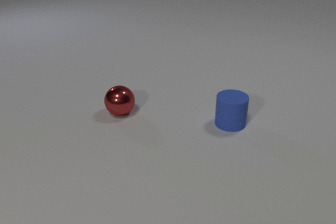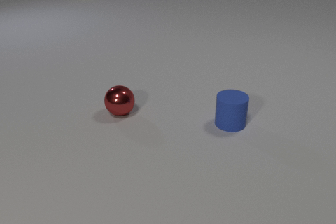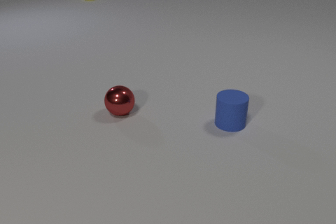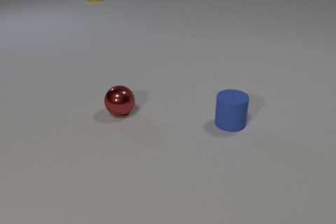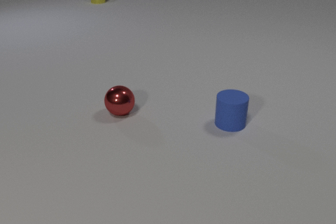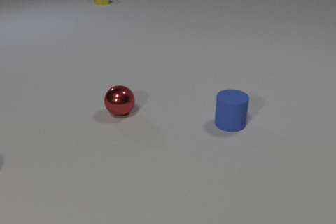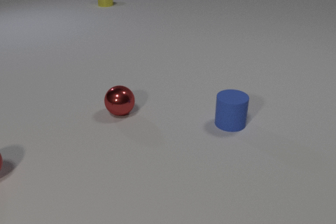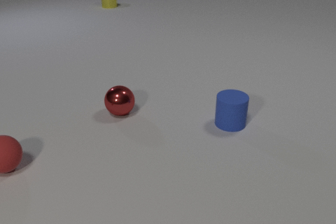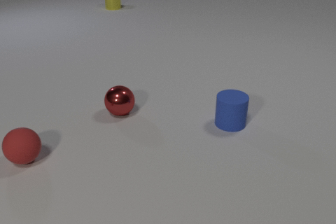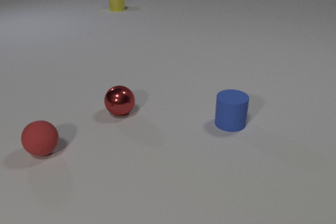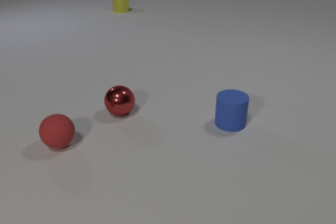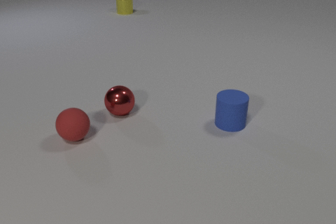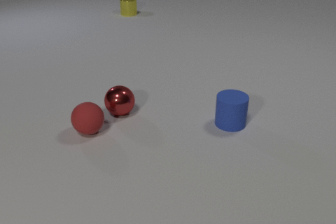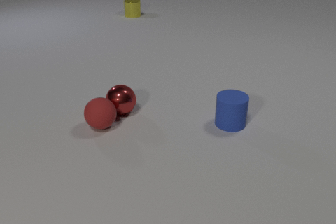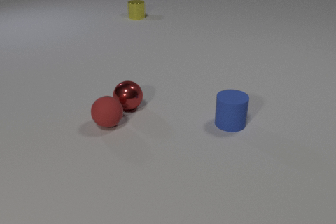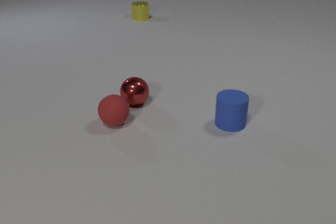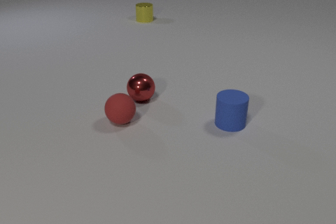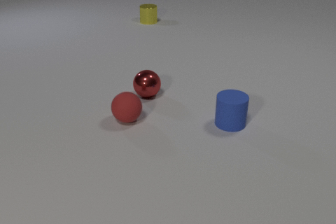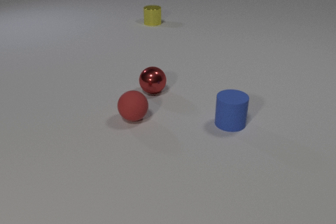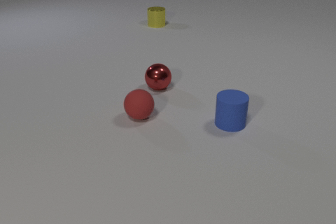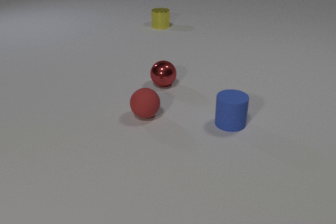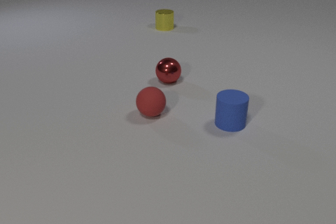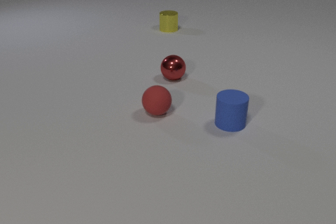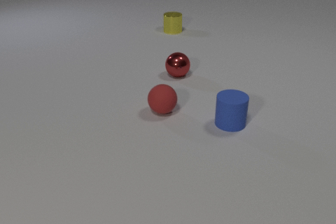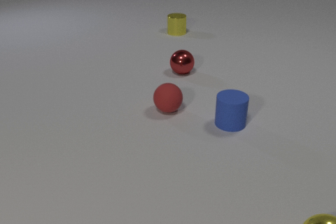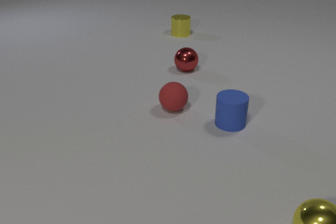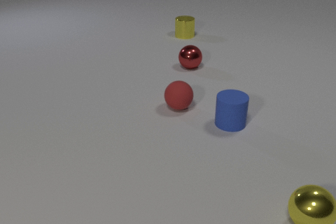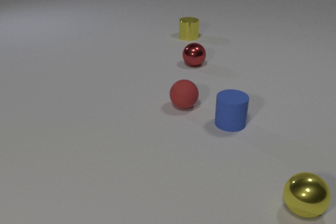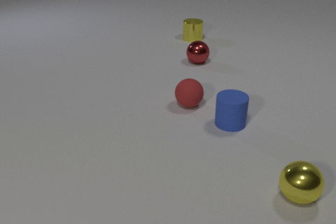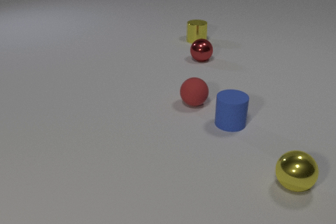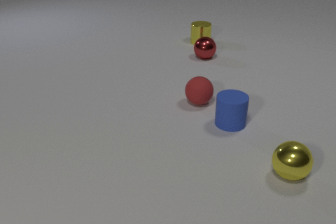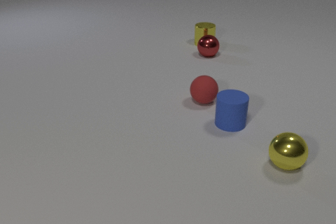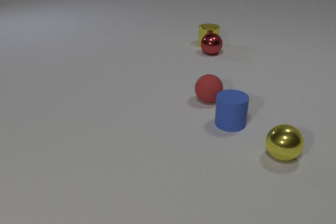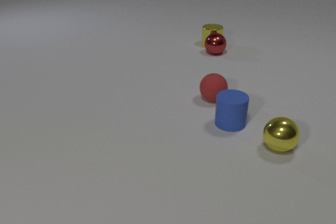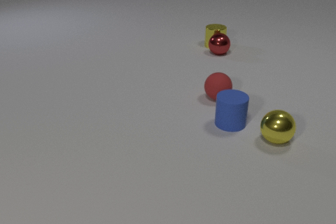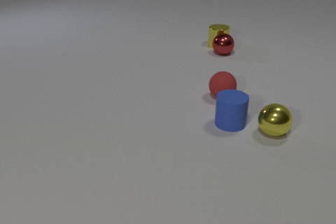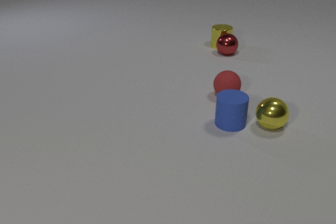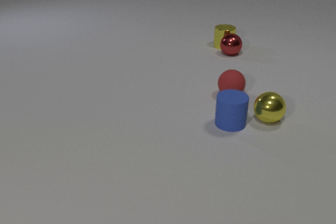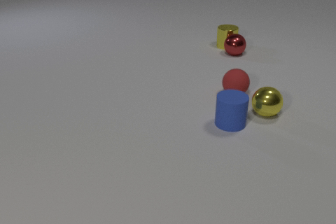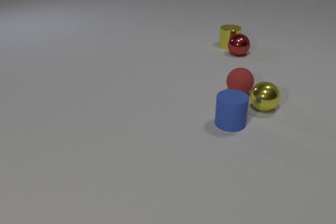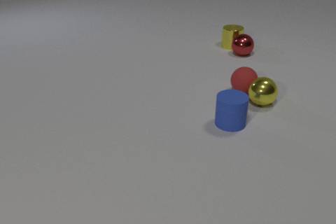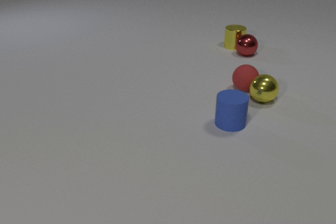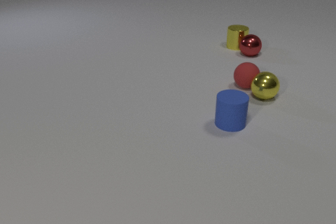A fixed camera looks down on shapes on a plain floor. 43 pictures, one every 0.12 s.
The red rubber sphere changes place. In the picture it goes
to the right.
0.00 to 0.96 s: The red rubber sphere comes in at the left edge, rolls to the right. The yellow metal cylinder comes in at the top edge, slides toward the camera and to the right.
0.96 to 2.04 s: The red rubber sphere rolls to the right and away from the camera. The red metal sphere rolls away from the camera and to the right. The yellow metal cylinder slides toward the camera and to the right. The red rubber sphere and the red metal sphere collide.
2.04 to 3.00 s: The red rubber sphere rolls to the right and away from the camera. The red metal sphere rolls away from the camera and to the right. The yellow metal cylinder slides toward the camera and to the right. The yellow metal sphere comes in at the bottom edge, rolls away from the camera and to the left.
3.00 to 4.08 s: The red rubber sphere rolls to the right and away from the camera. The red metal sphere rolls away from the camera and to the right. The yellow metal cylinder slides to the right and toward the camera. The yellow metal sphere rolls away from the camera. The red metal sphere and the yellow metal cylinder collide.
4.08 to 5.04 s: The red rubber sphere rolls away from the camera and to the right. The red metal sphere rolls to the right. The yellow metal cylinder slides to the right. The yellow metal sphere rolls away from the camera. The red rubber sphere and the yellow metal sphere collide.
What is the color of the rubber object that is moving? red.
How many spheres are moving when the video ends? 3.
Are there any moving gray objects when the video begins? no.
